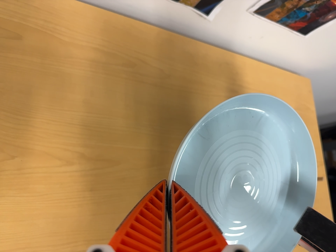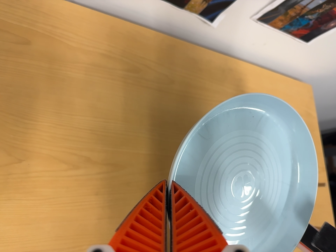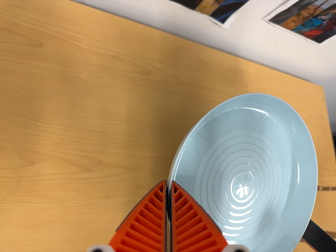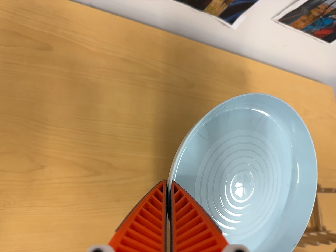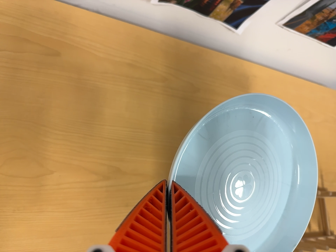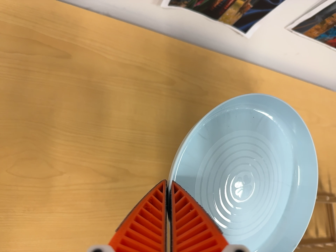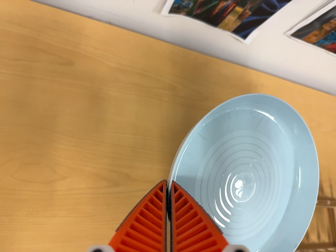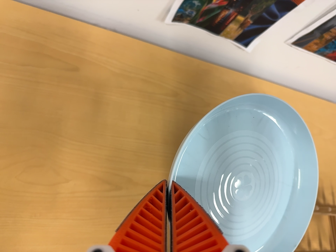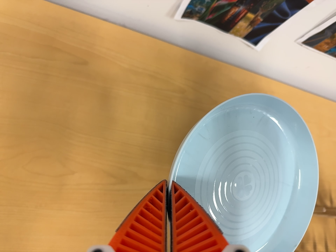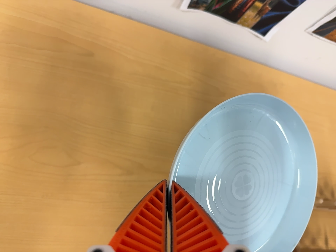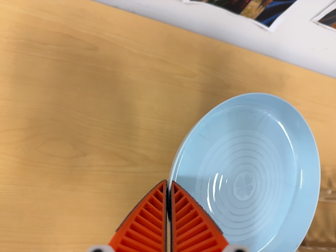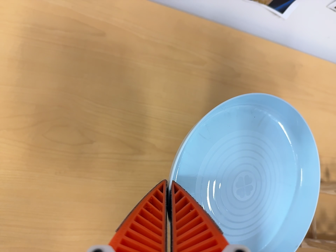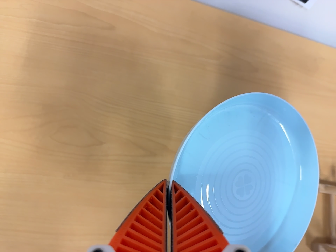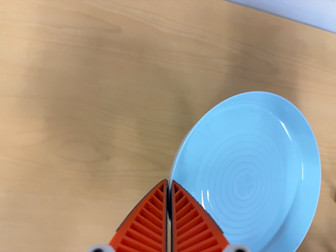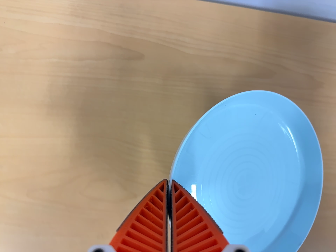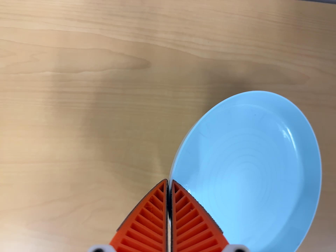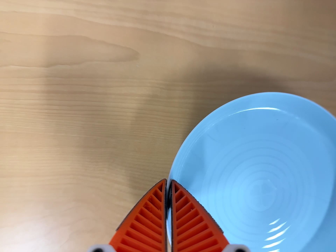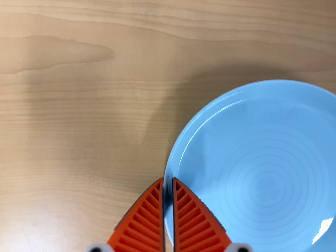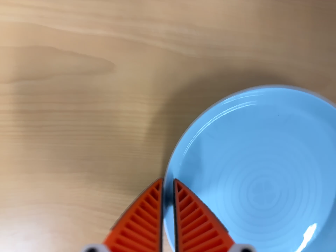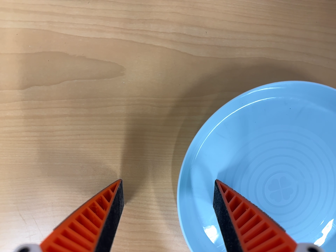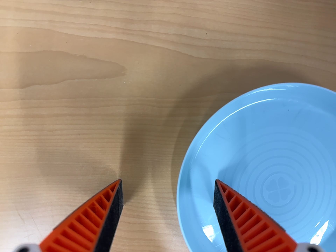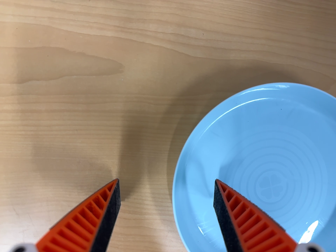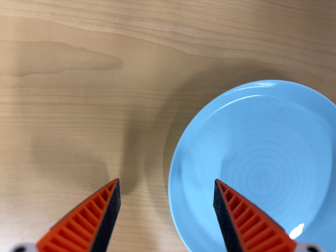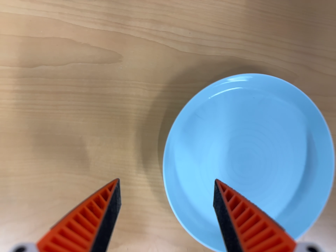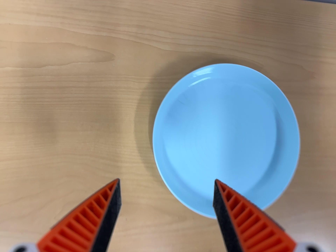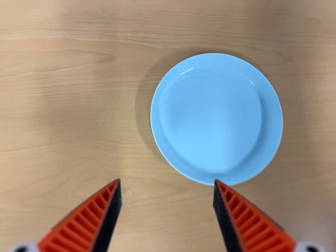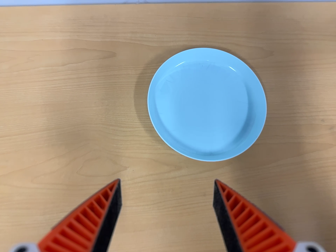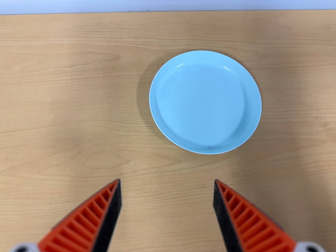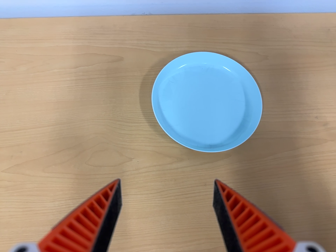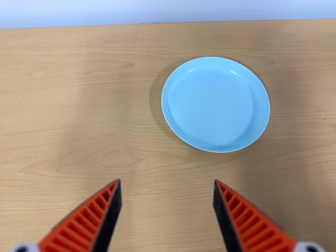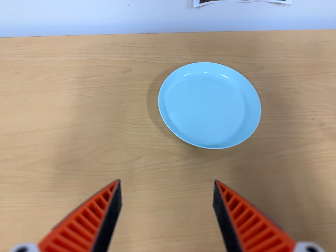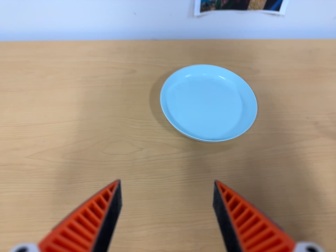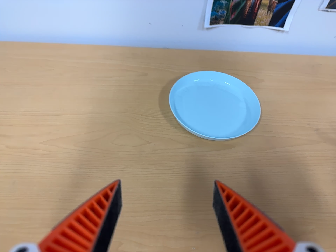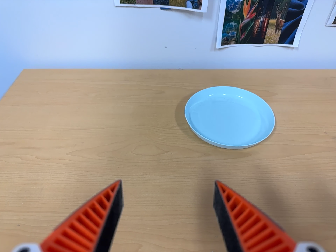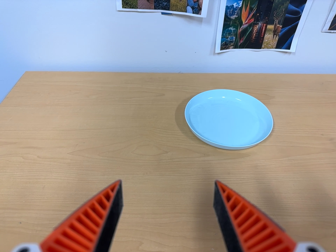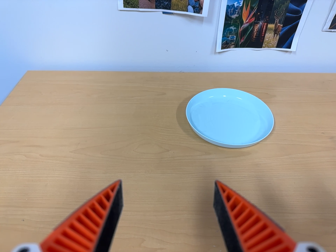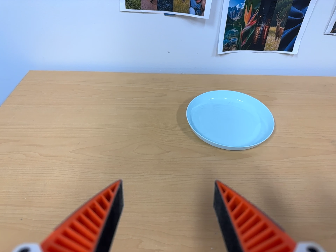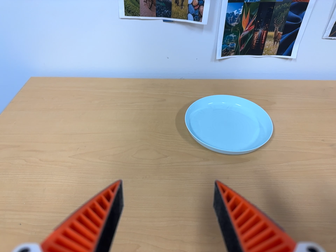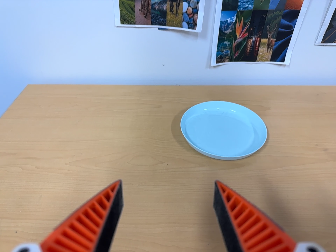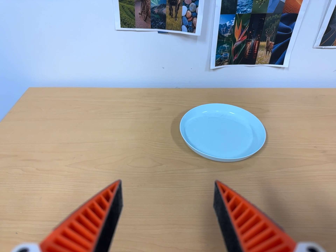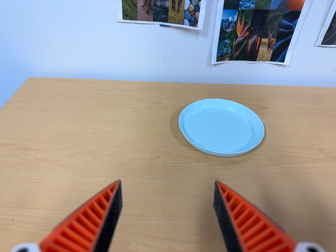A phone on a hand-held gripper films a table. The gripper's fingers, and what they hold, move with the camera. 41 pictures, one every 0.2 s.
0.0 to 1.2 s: The camera travels to its left, about 4 cm, so close, fixed things drift to the right.
1.2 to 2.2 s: The camera shifts only a little, or ends up much as it began.
2.2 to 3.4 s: The scene slides to the right, as the camera pans about 20 degrees to its left. It travels forward and toward the top of its view, about 26 cm, so what stands in front looms larger. Its aim tips toward the bottom of its view by about 20 degrees.
3.4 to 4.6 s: The camera travels backward, about 5 cm, so what stands in front gets smaller.
4.6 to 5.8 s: The camera travels toward the bottom of its view and backward, about 28 cm. Its aim tips toward the top of its view by about 20 degrees. It rolls about its line of sight by about 10 degrees, and the scene rotates counterclockwise.
5.8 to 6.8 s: The camera travels toward the bottom of its view and backward, about 20 cm. Its aim tips toward the top of its view by about 25 degrees.
6.8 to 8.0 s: The camera shifts only a little, or ends up much as it began.
The film runs backward here.
